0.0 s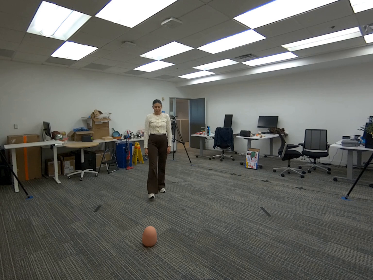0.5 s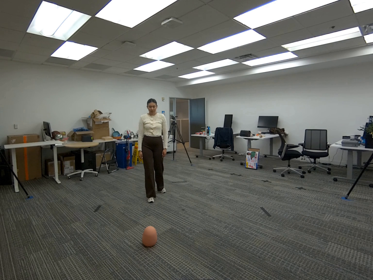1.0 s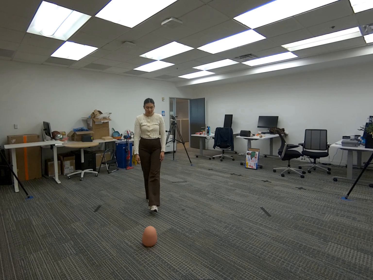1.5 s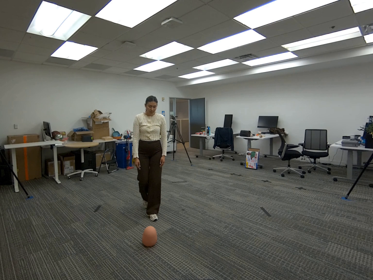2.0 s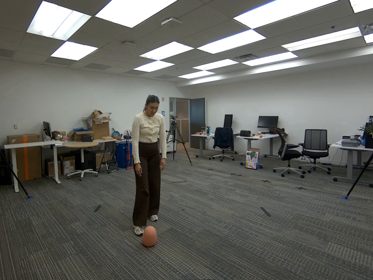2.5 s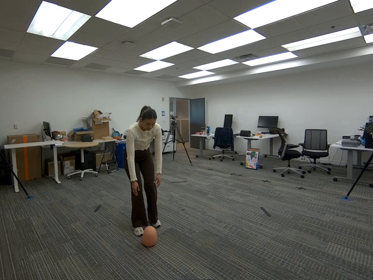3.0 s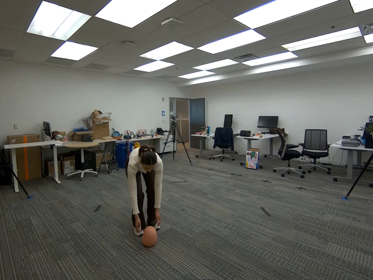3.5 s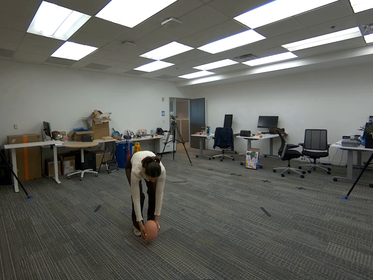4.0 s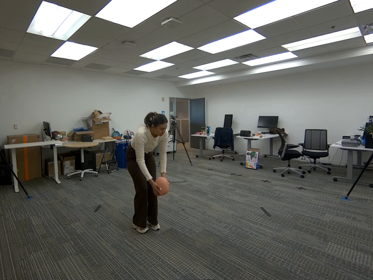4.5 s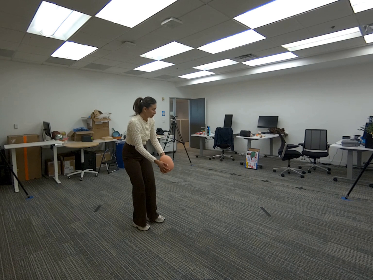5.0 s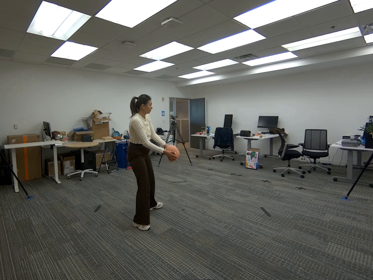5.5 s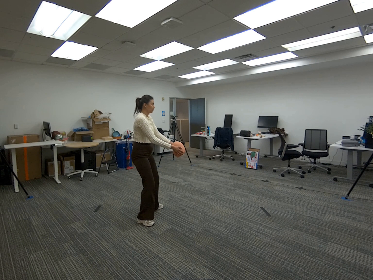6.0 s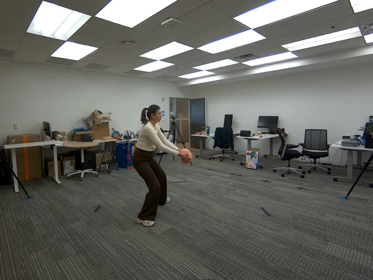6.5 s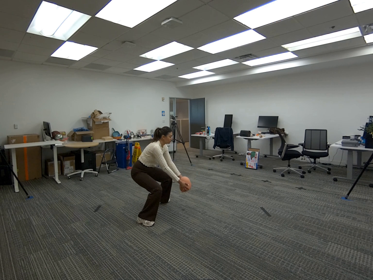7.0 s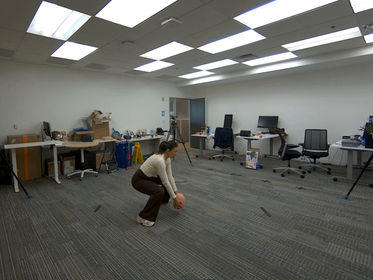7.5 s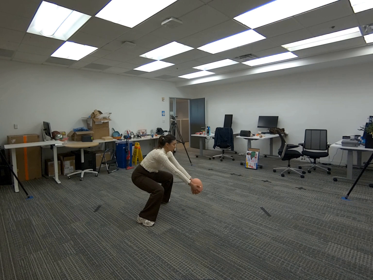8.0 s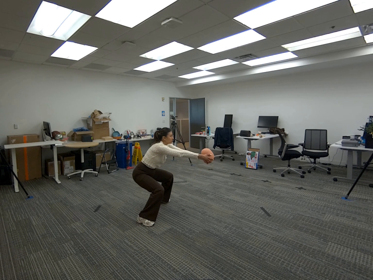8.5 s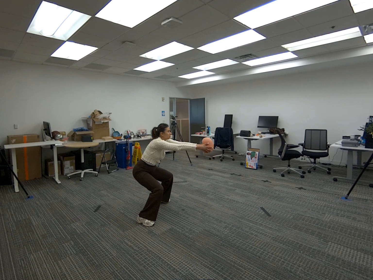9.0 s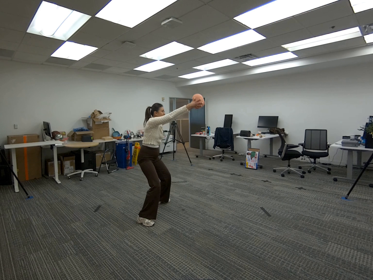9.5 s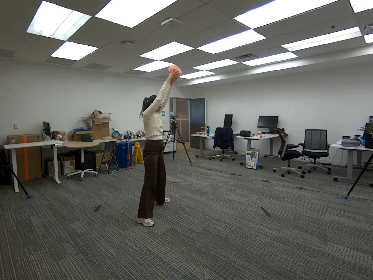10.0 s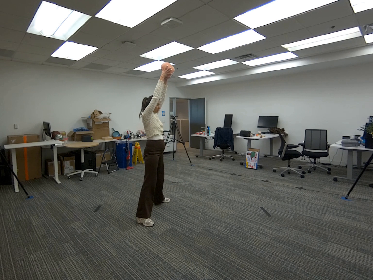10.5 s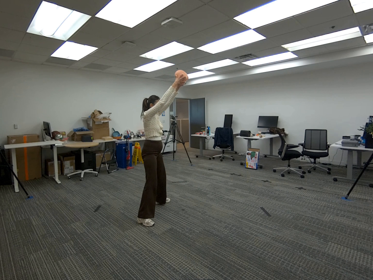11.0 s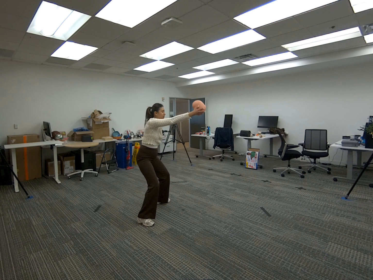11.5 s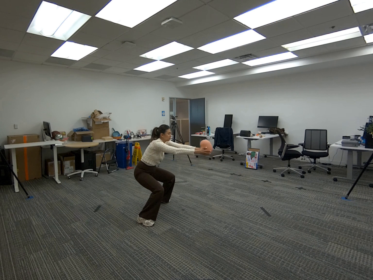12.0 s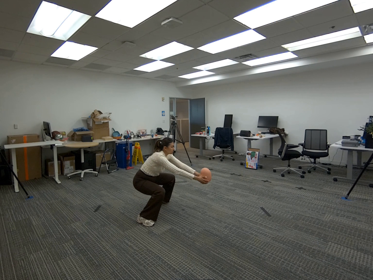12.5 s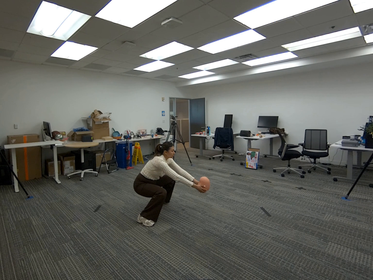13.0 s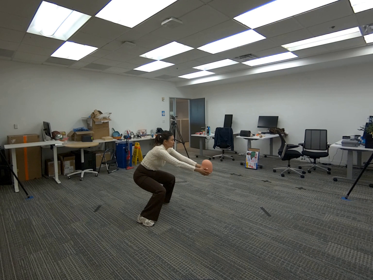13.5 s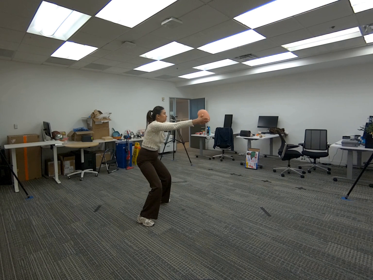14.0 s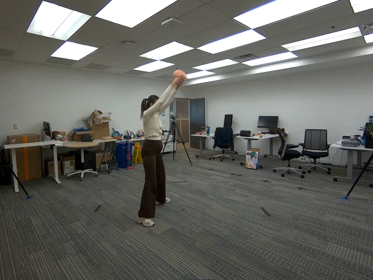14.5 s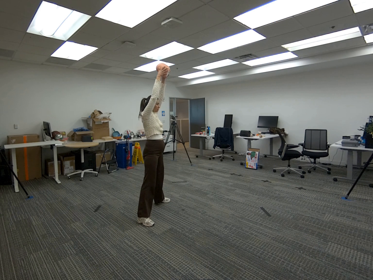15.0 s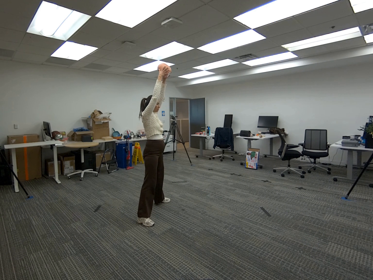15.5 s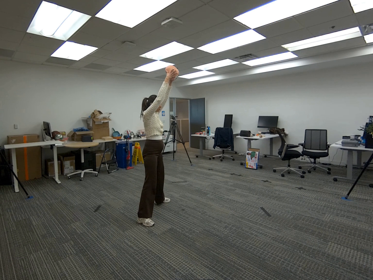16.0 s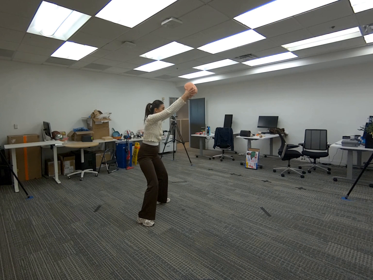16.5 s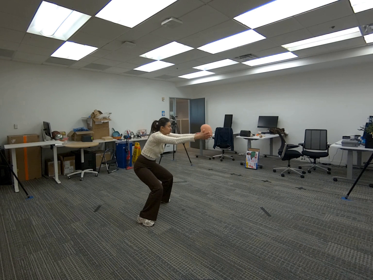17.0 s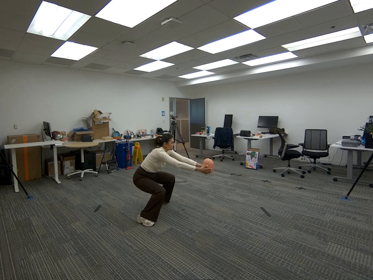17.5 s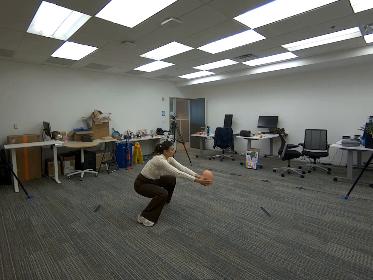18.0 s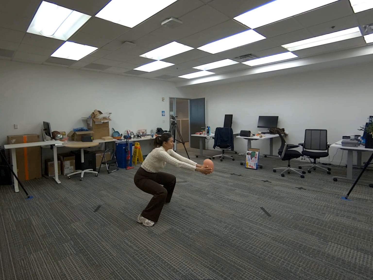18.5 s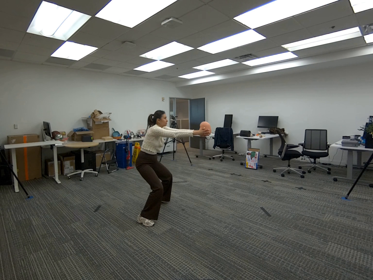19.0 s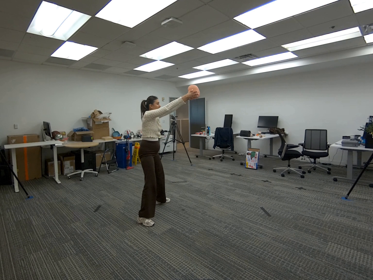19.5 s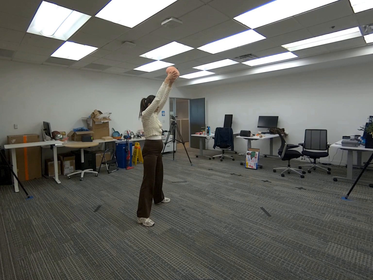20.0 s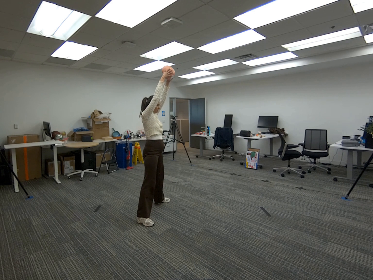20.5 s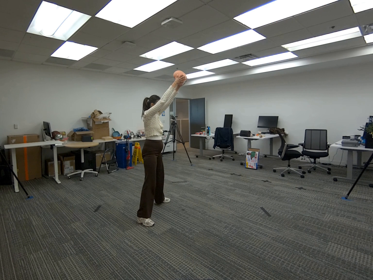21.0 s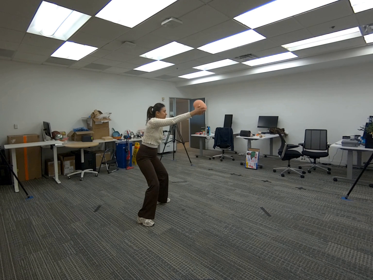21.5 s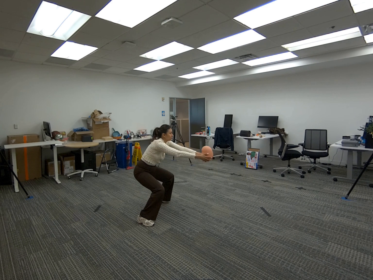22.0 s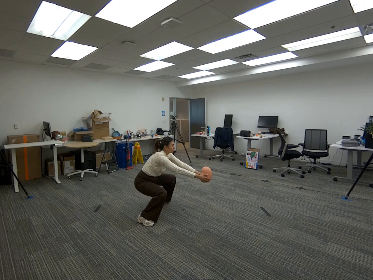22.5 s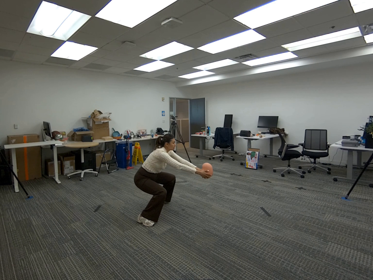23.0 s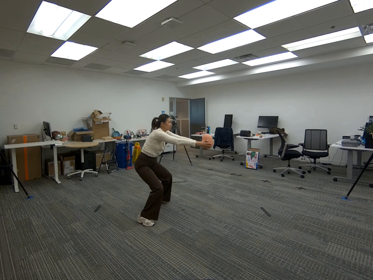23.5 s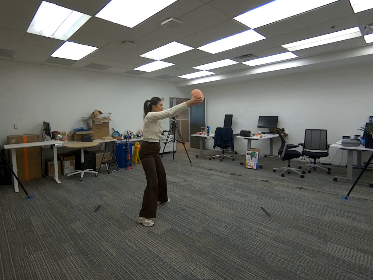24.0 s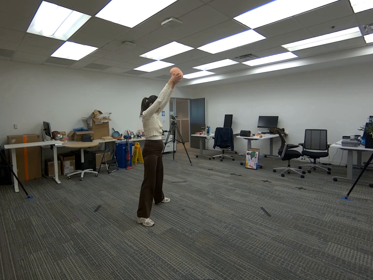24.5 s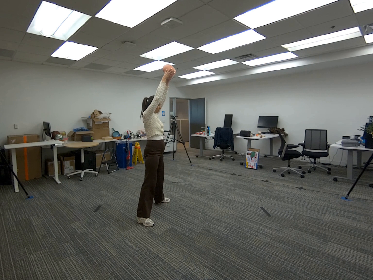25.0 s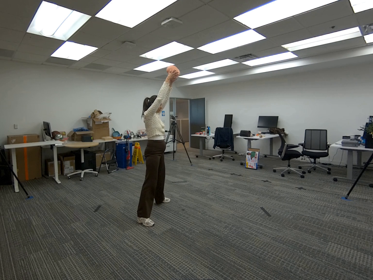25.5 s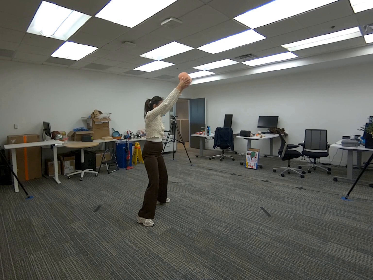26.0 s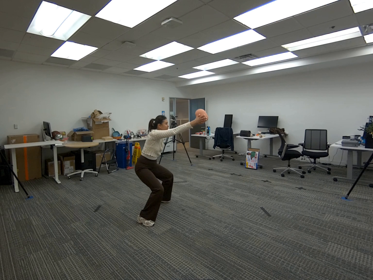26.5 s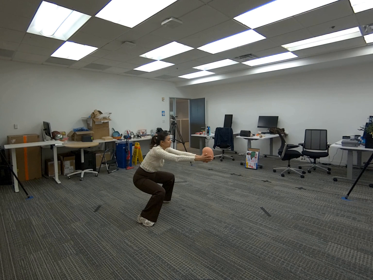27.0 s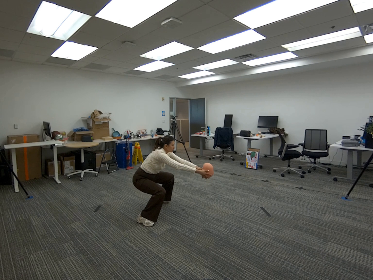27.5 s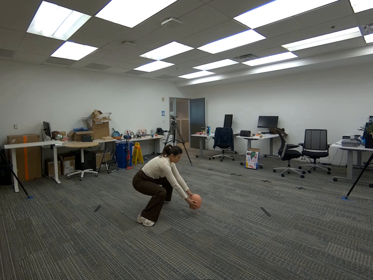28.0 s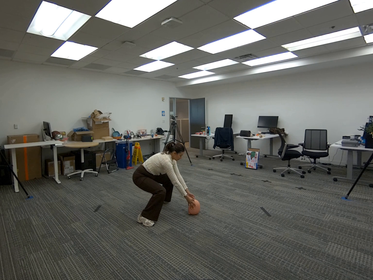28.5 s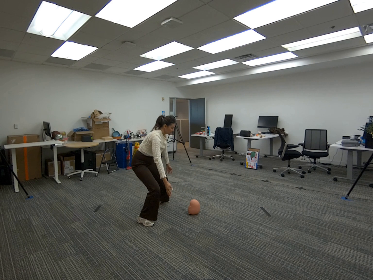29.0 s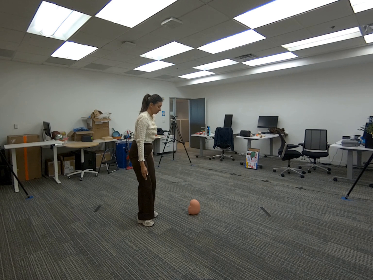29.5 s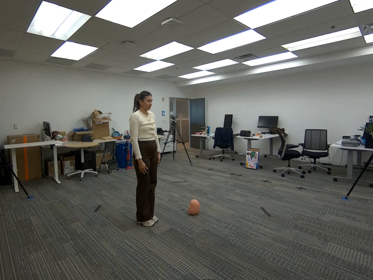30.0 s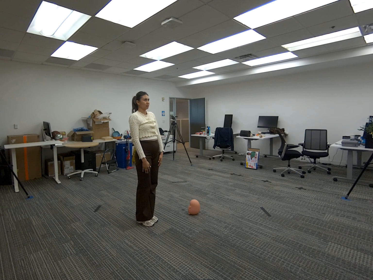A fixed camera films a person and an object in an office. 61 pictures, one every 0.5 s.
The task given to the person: Walk over to the potato light on the floor and pick it up with both hands. Squat down while holding the poatato light infront of you. Raise arms over your head as you stand back up. Repeat actions.
